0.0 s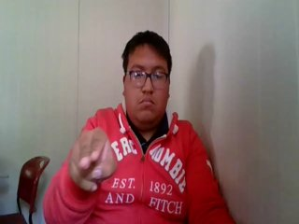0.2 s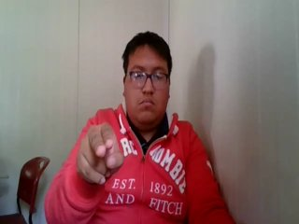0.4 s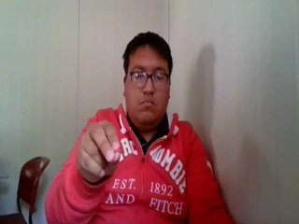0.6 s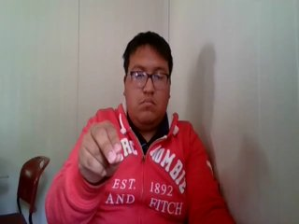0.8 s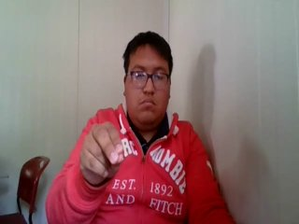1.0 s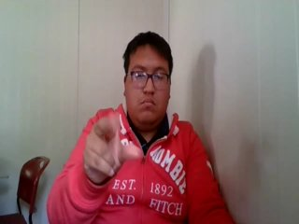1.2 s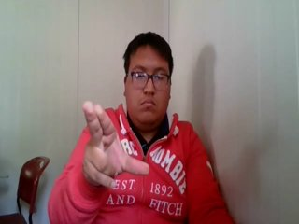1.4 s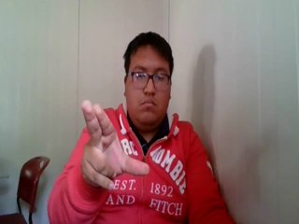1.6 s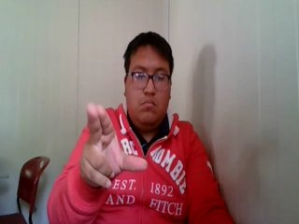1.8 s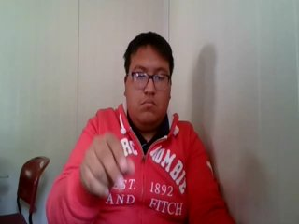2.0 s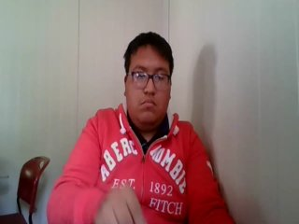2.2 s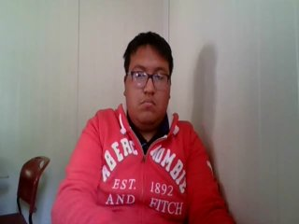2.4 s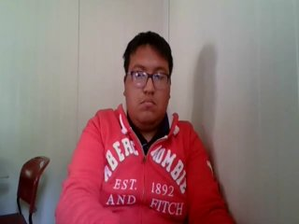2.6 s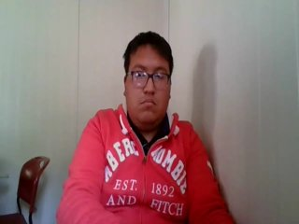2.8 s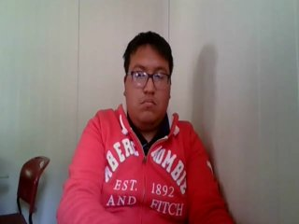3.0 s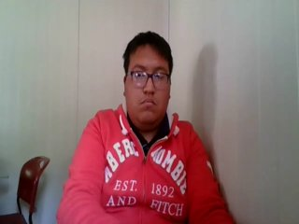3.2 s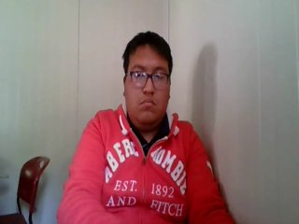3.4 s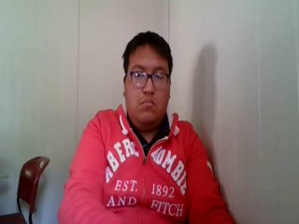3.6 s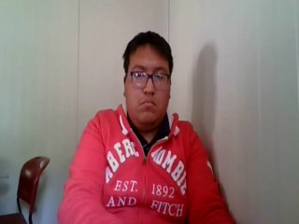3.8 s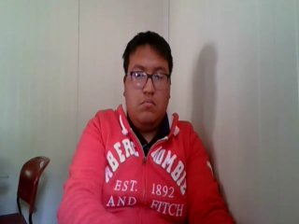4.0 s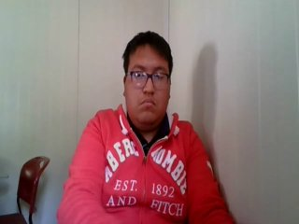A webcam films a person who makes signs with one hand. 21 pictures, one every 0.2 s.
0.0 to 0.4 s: Pointing with two fingers.
0.5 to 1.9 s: Zoom in.
2.0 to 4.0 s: Non-gesture.
